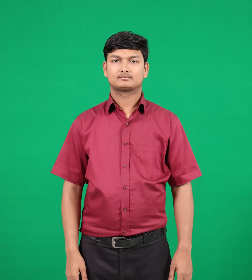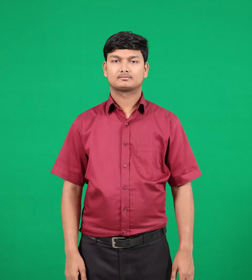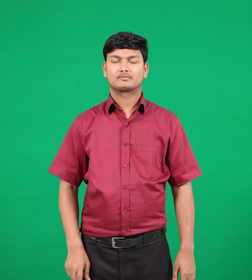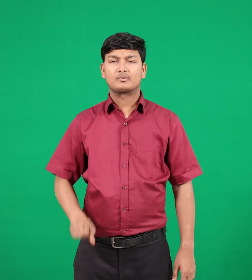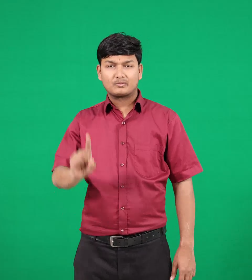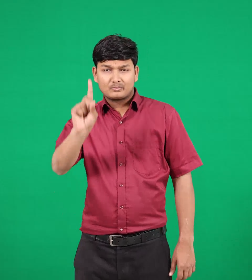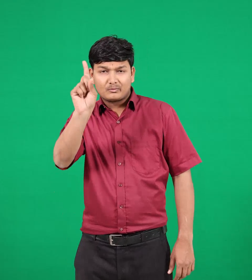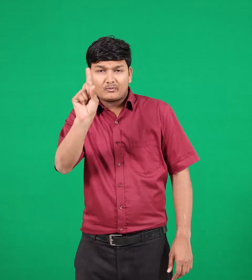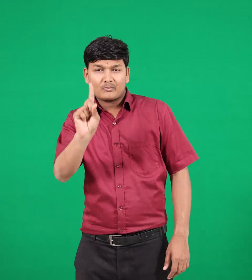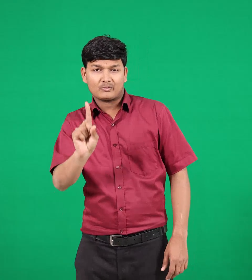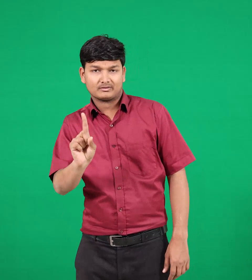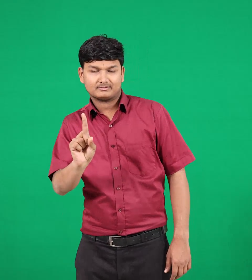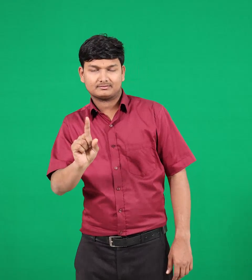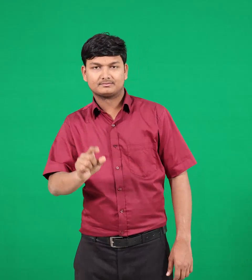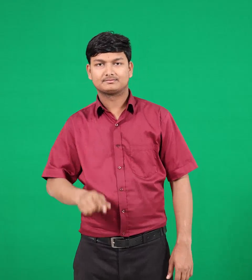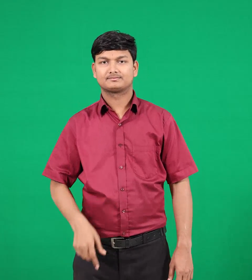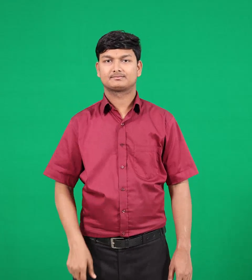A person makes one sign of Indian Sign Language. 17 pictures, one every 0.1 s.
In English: thin
